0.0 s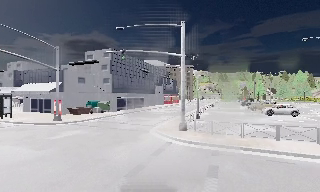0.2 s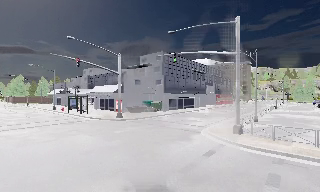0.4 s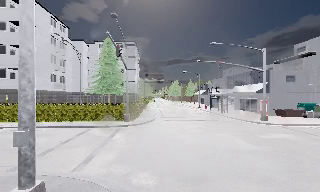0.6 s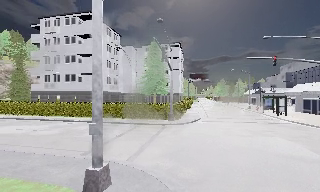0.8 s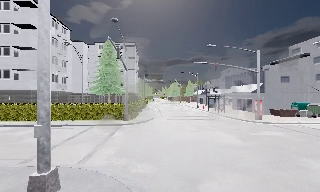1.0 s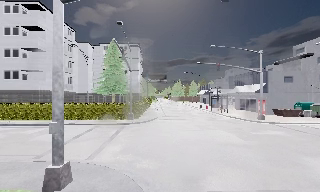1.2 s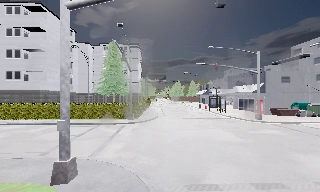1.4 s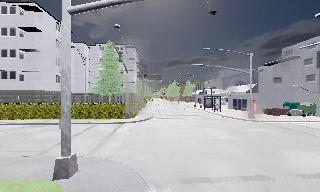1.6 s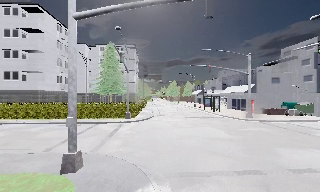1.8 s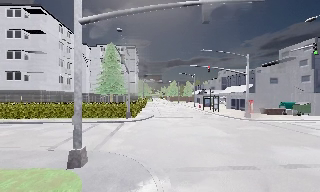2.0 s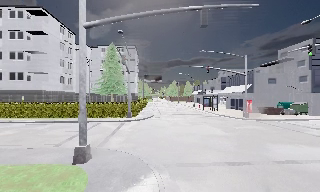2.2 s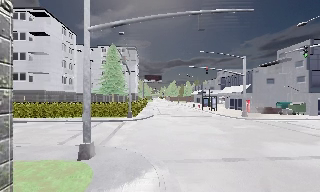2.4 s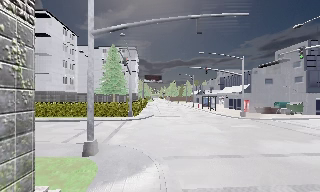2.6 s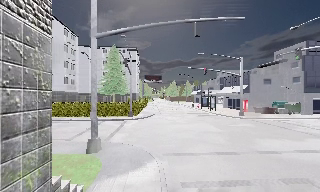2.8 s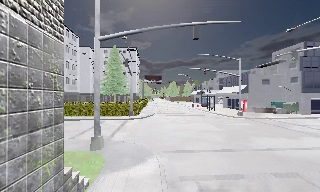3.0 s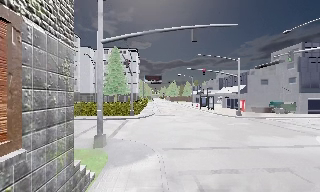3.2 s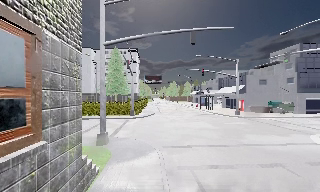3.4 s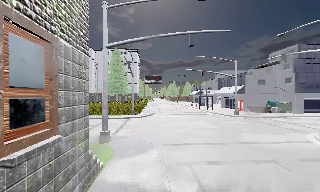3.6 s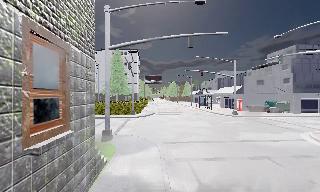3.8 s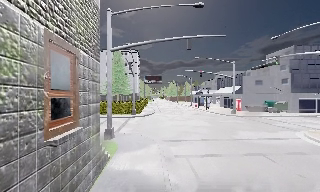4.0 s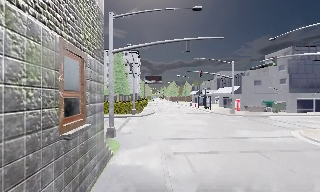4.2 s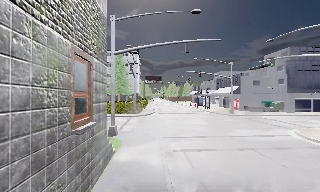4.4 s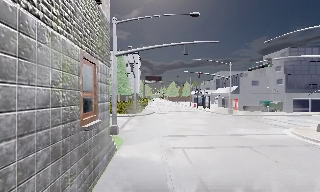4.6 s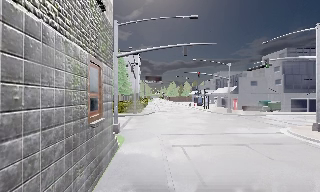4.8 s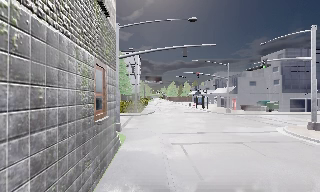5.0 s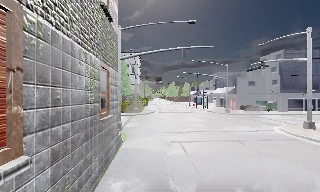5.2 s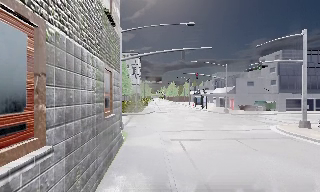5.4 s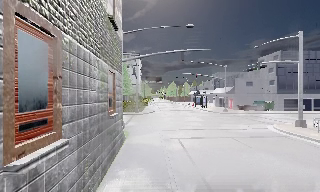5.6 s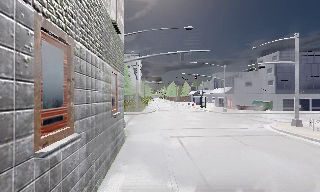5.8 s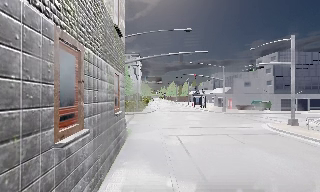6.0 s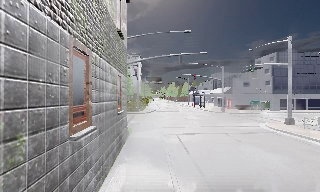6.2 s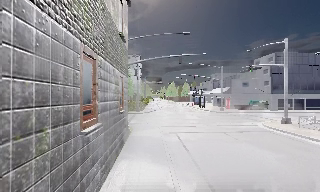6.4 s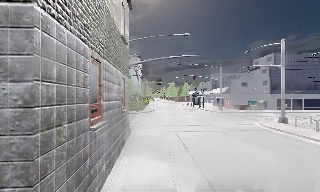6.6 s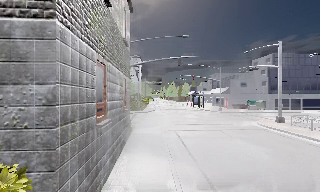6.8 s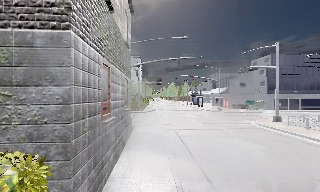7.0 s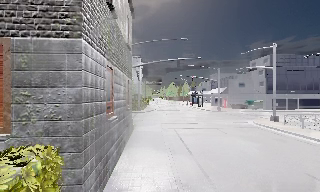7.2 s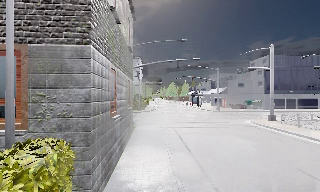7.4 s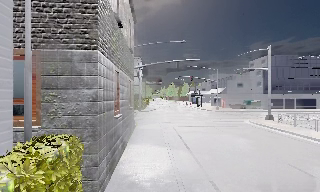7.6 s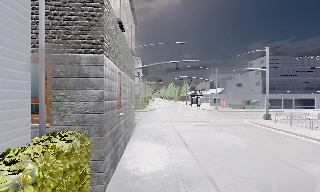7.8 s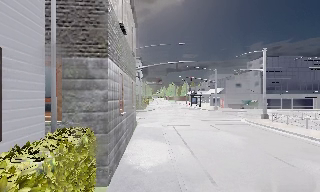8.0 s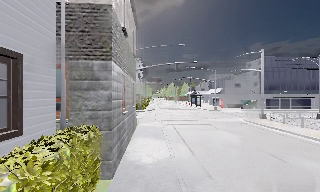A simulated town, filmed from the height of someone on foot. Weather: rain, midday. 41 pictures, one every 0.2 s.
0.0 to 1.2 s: The camera pans to its left, which is counterclockwise from overhead, by about 65 degrees. It travels backward, about 2 m.
1.2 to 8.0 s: The camera travels backward, about 13 m, so what stands in front gets smaller.
The film runs backward here.
